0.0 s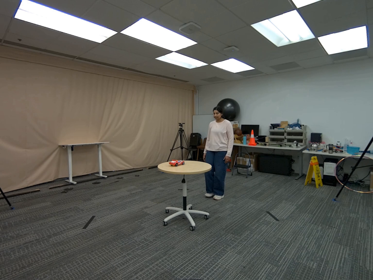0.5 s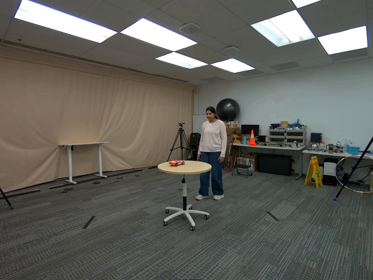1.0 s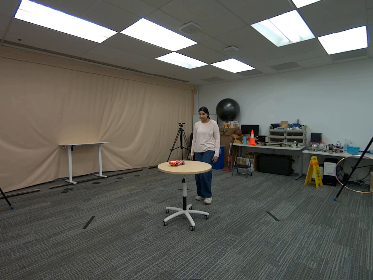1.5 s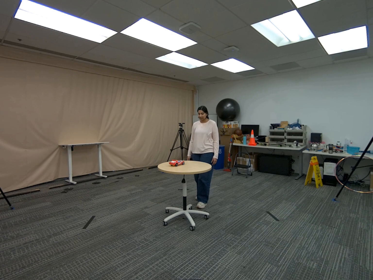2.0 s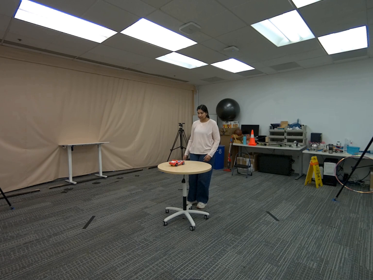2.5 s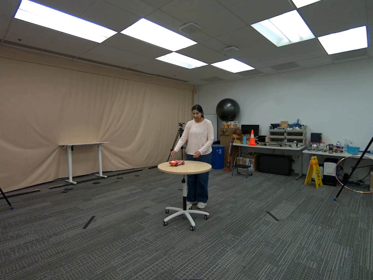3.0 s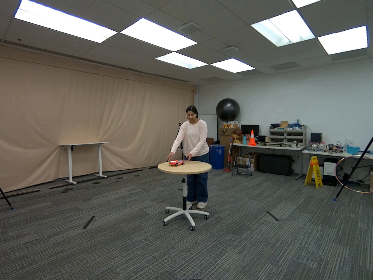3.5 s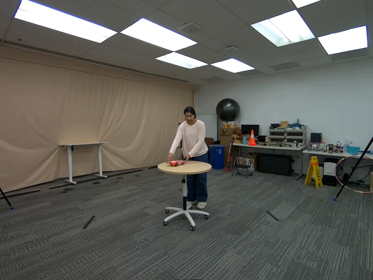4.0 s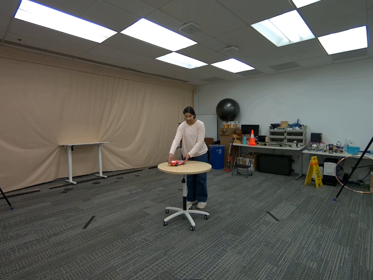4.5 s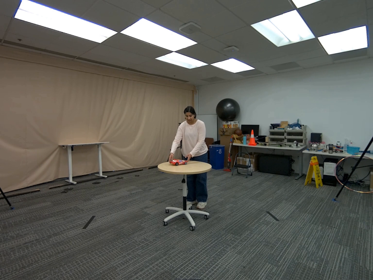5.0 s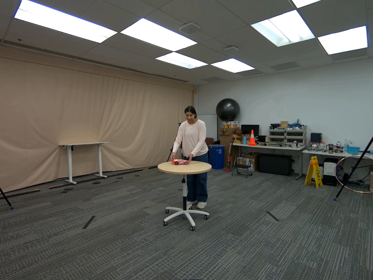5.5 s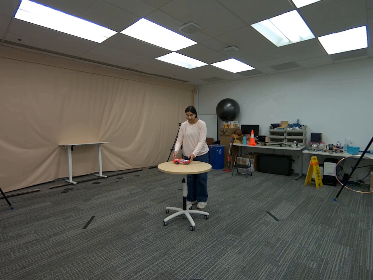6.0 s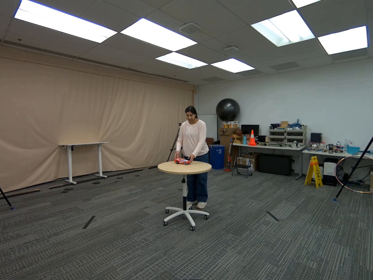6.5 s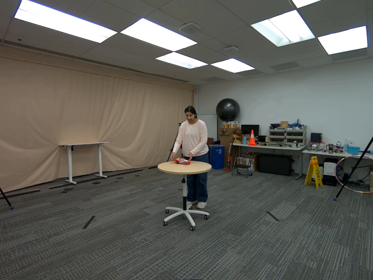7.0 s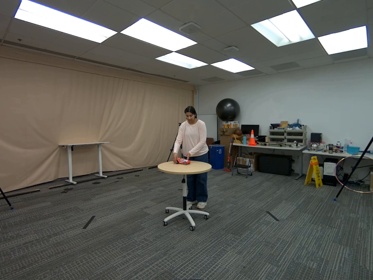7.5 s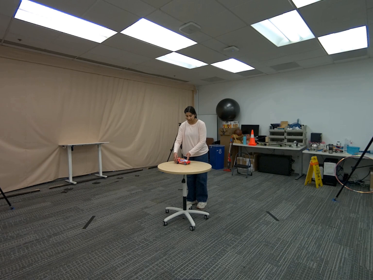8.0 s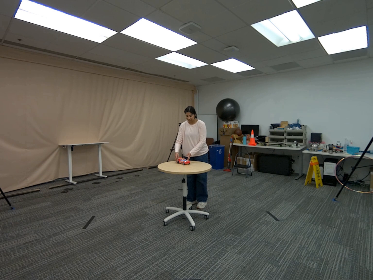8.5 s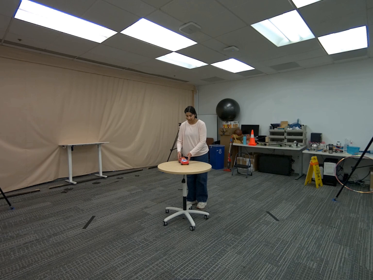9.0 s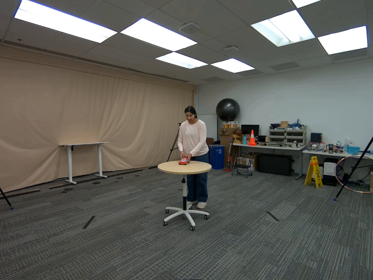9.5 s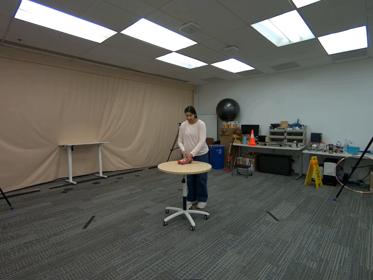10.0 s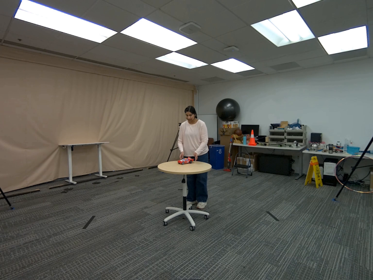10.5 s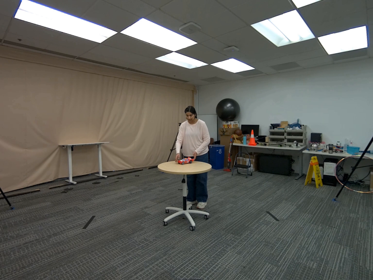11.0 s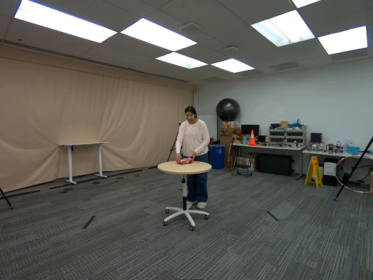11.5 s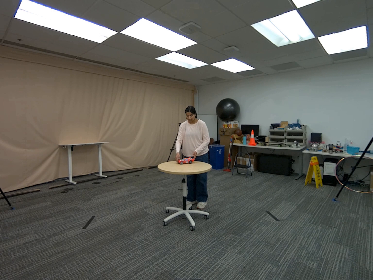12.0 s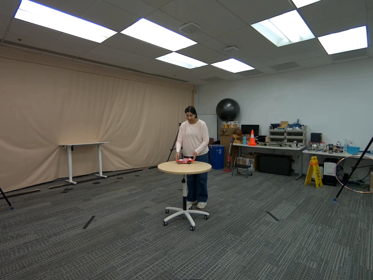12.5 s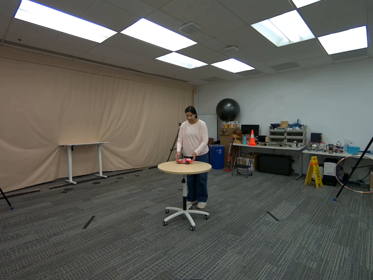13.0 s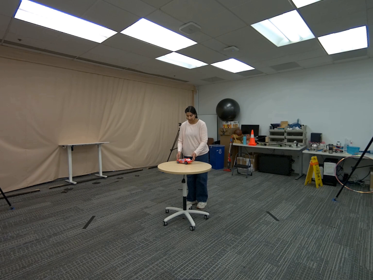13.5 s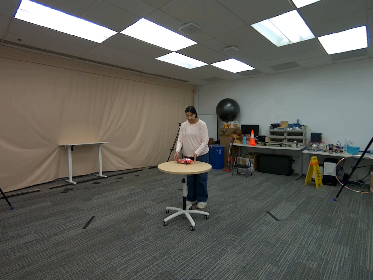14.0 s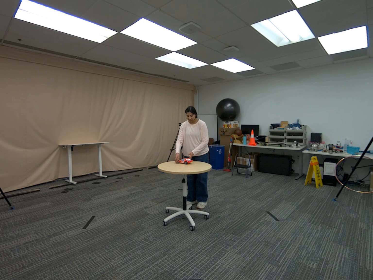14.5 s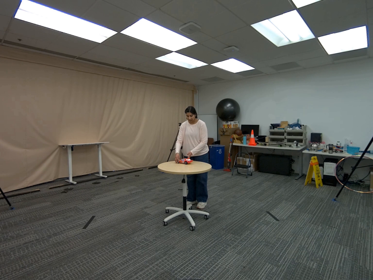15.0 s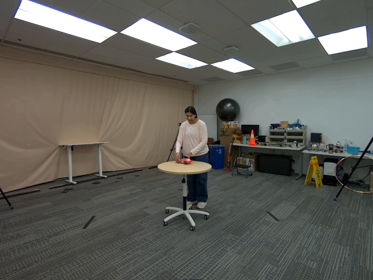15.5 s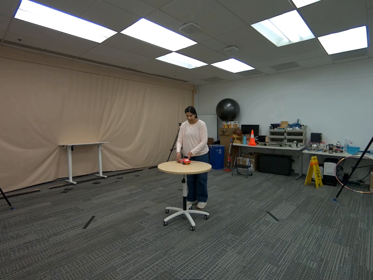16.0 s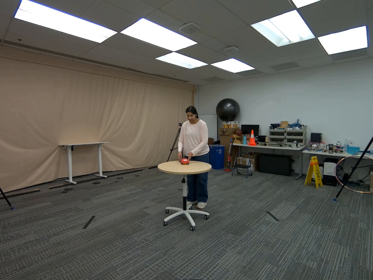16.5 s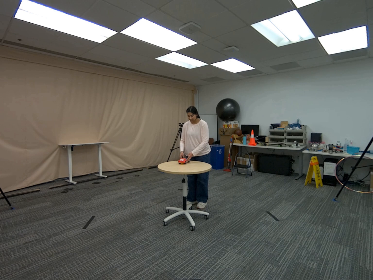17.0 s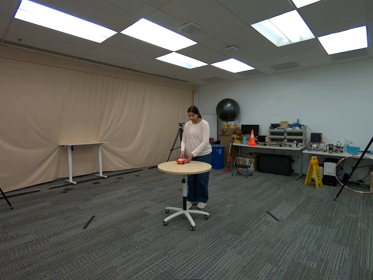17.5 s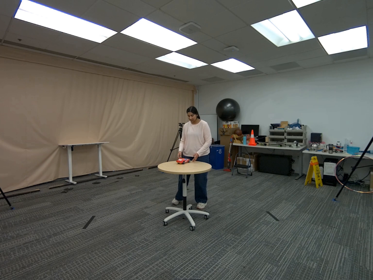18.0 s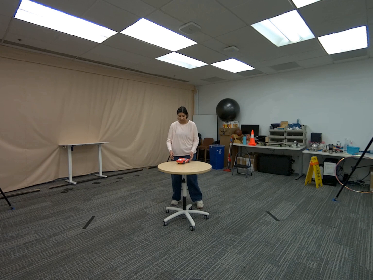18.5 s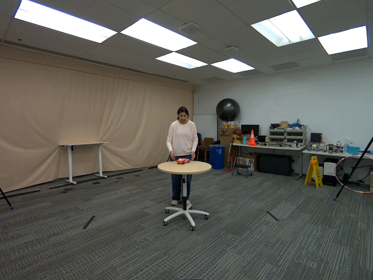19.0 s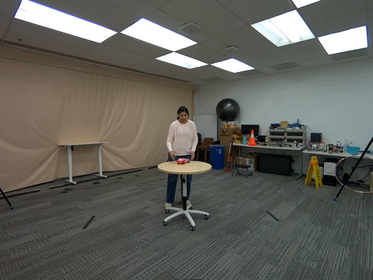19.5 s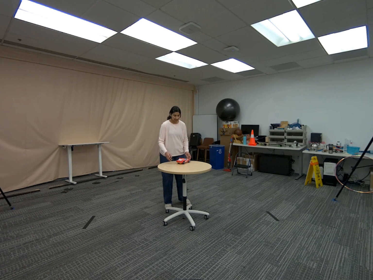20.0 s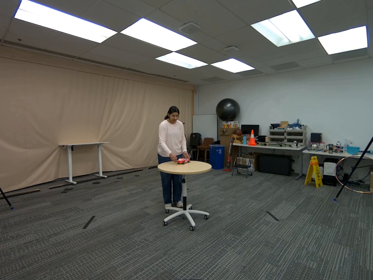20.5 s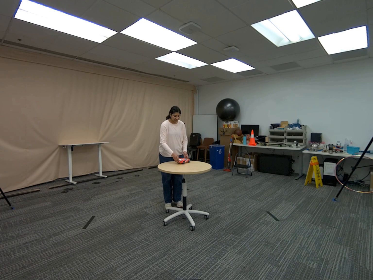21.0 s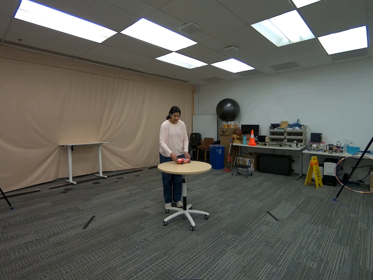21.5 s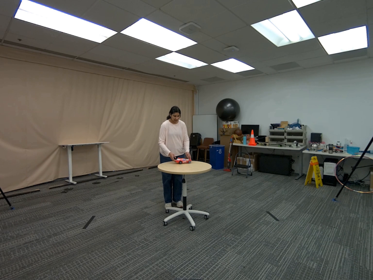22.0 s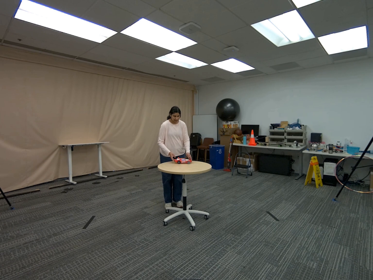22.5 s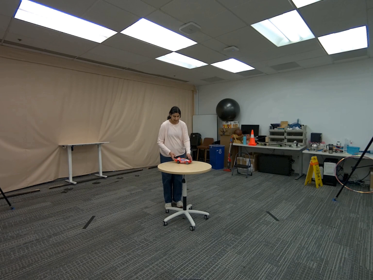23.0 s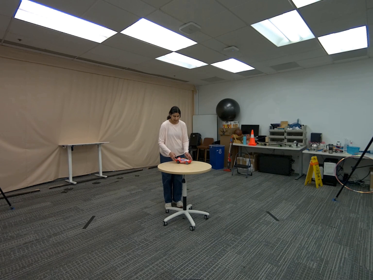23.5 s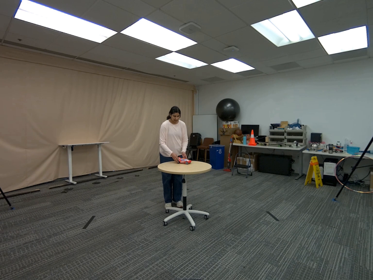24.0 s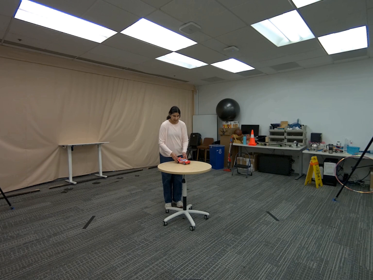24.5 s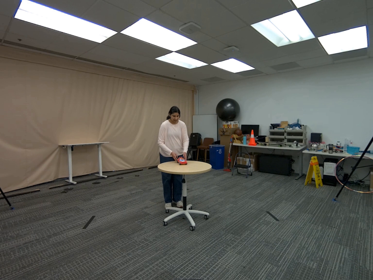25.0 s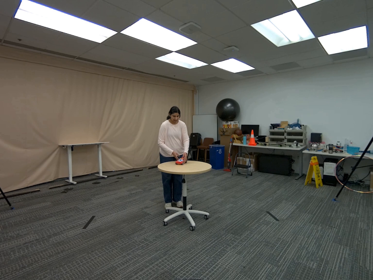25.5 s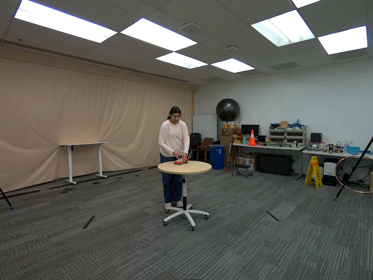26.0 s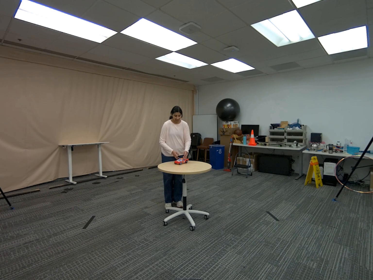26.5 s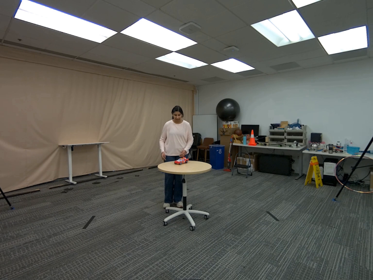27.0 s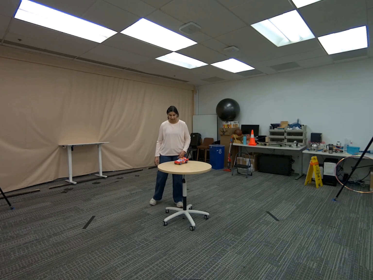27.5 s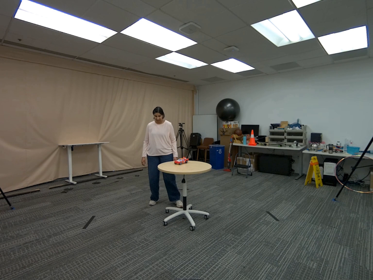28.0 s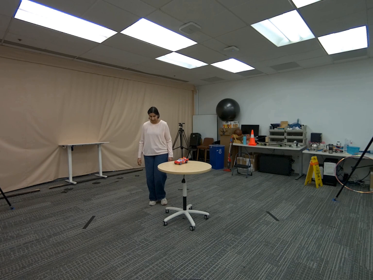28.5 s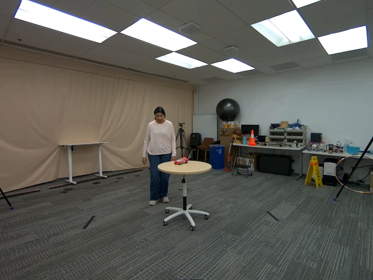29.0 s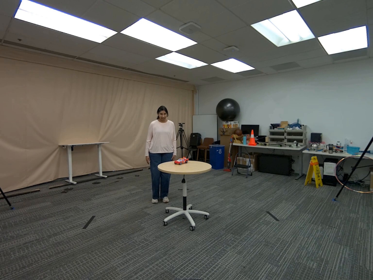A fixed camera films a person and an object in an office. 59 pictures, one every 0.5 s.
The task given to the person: Walk to the toy car on the round table, use both hands to rotate the car on the table until finished.
